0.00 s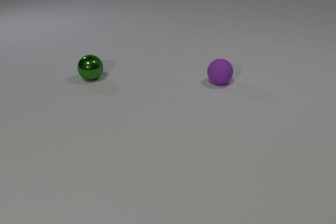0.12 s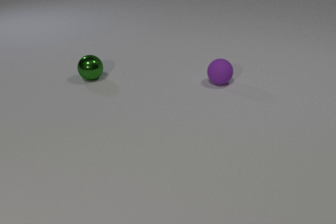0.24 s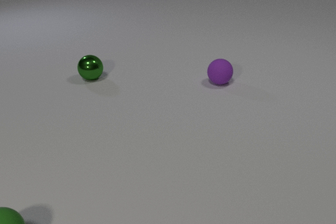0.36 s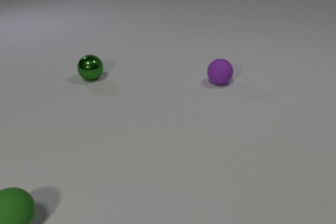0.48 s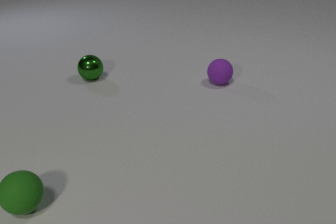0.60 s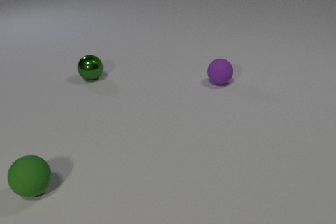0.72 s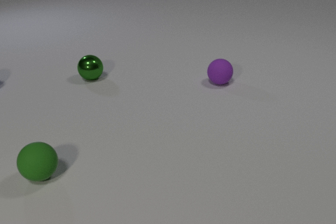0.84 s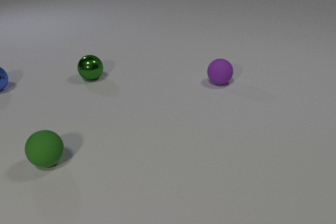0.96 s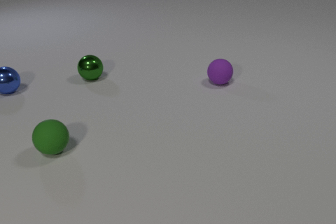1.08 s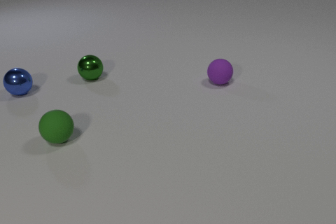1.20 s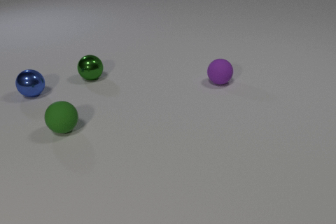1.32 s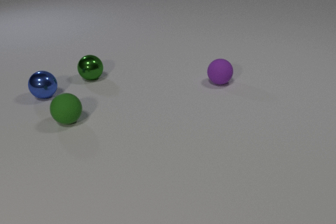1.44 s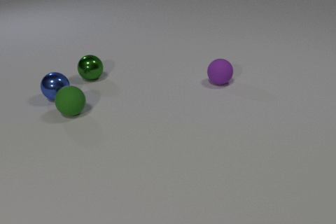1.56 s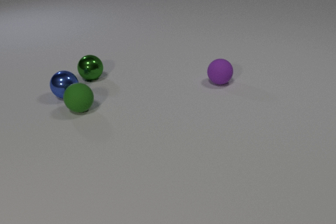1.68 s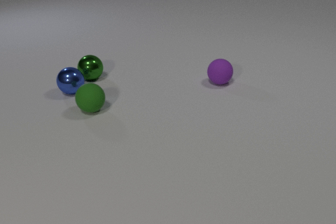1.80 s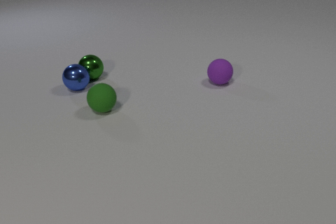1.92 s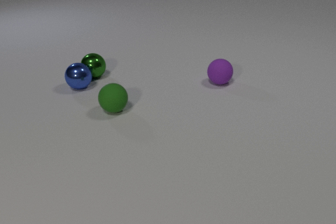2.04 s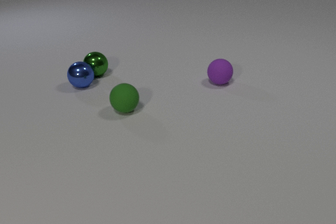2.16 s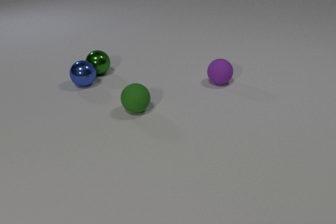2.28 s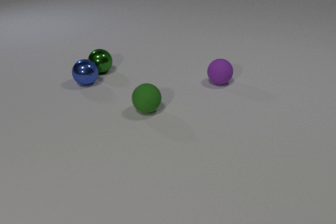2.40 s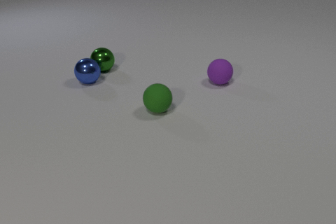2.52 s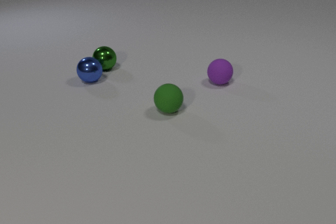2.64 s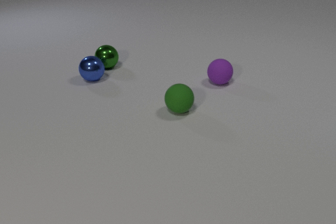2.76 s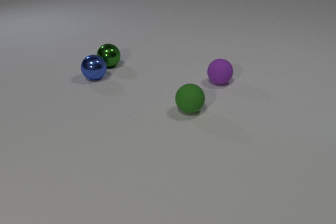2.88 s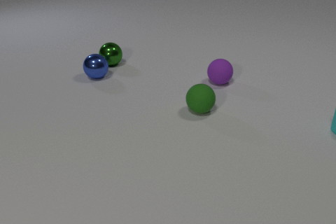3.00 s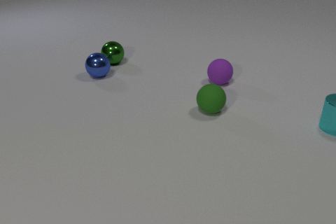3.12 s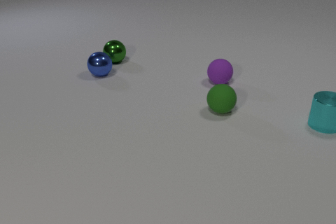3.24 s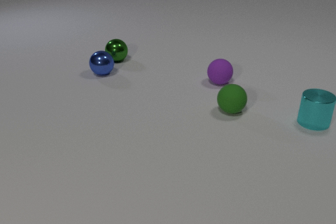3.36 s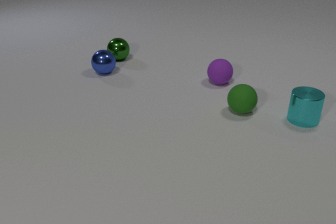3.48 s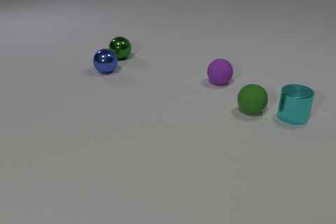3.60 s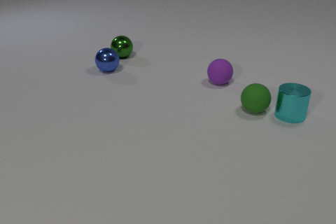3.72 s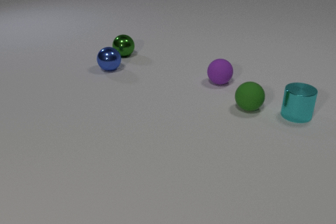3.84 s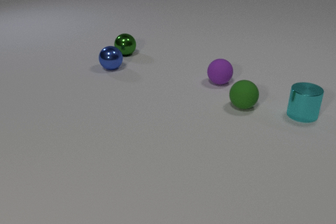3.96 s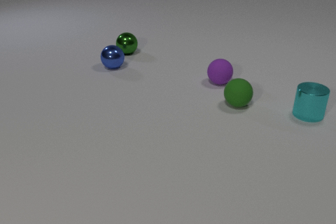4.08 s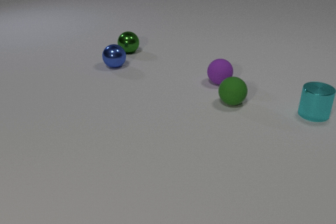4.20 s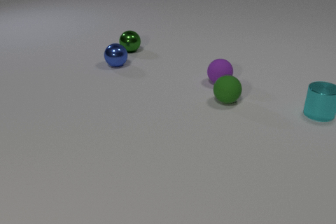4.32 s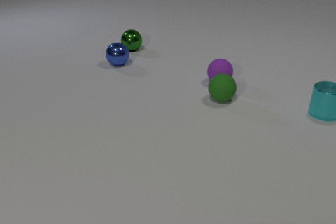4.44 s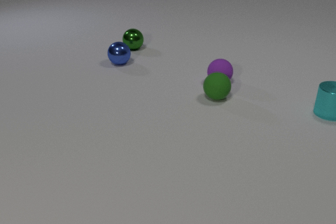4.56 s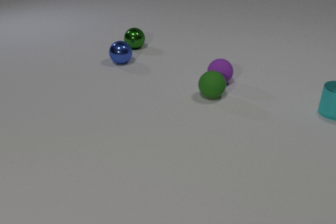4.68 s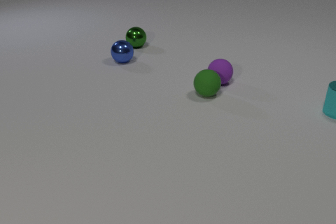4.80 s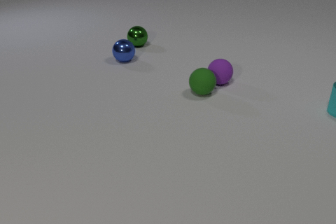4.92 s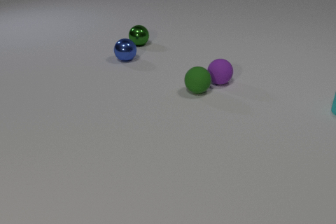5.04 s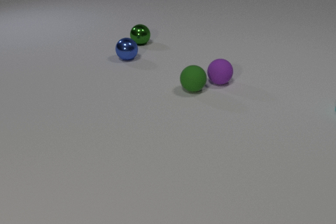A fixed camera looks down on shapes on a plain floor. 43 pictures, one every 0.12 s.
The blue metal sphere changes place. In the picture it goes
to the right.
The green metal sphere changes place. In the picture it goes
away from the camera.
0.00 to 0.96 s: The green rubber sphere comes in at the bottom edge, rolls away from the camera and to the right. The blue metal sphere comes in at the left edge, rolls to the right and toward the camera.
0.96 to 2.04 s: The green rubber sphere rolls to the right and away from the camera. The blue metal sphere rolls to the right. The green metal sphere rolls away from the camera and to the right. The green rubber sphere and the blue metal sphere collide. The blue metal sphere and the green metal sphere collide.
2.04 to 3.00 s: The green rubber sphere rolls to the right. The blue metal sphere rolls away from the camera and to the right. The green metal sphere rolls away from the camera and to the right. The cyan metal cylinder comes in at the right edge, slides to the left.
3.00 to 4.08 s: The green rubber sphere rolls to the right and away from the camera. The blue metal sphere rolls away from the camera and to the right. The green metal sphere rolls away from the camera and to the right. The cyan metal cylinder slides to the left and away from the camera. The green rubber sphere and the cyan metal cylinder collide.
4.08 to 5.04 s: The green rubber sphere rolls to the left and away from the camera. The blue metal sphere rolls away from the camera and to the right. The green metal sphere rolls away from the camera and to the right. The cyan metal cylinder slides to the right and away from the camera.
How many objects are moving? 4.
Are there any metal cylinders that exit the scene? yes.
How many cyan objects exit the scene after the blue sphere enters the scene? 1.
